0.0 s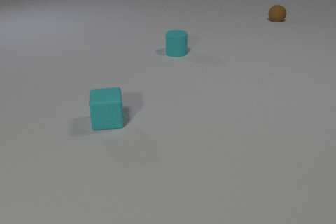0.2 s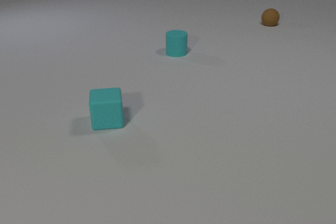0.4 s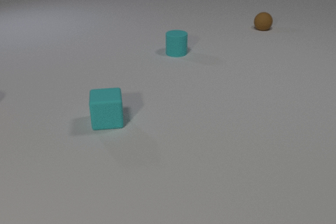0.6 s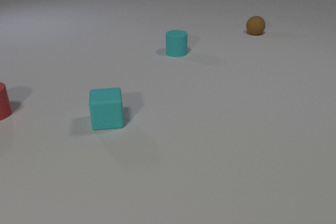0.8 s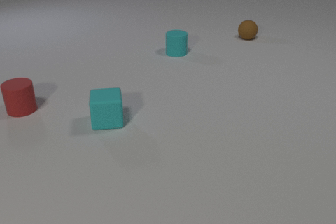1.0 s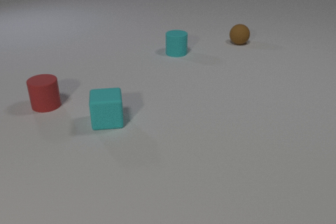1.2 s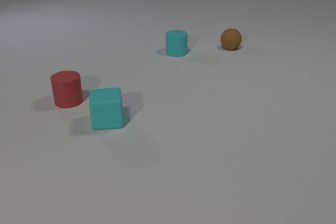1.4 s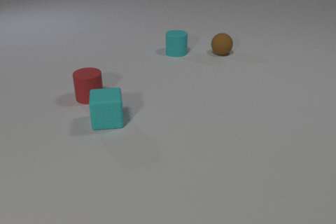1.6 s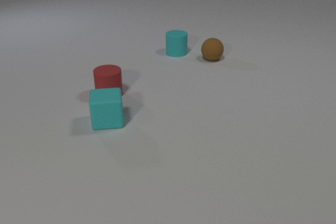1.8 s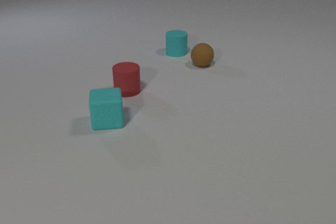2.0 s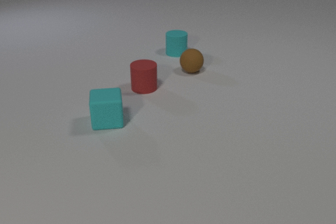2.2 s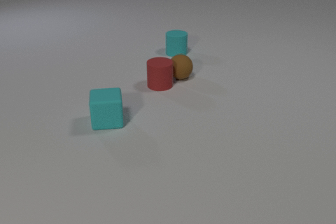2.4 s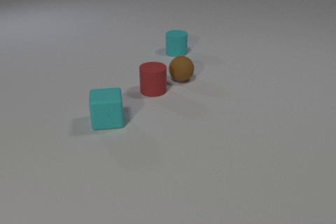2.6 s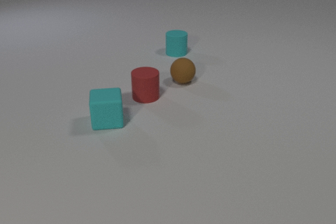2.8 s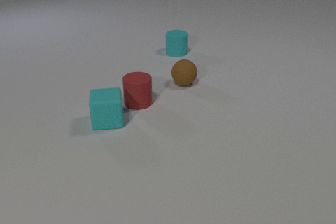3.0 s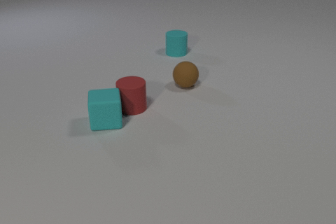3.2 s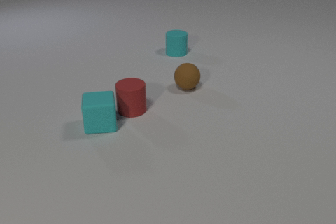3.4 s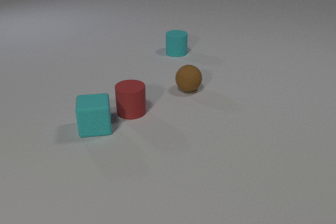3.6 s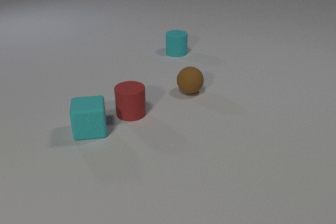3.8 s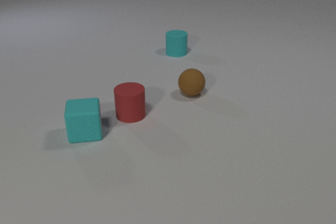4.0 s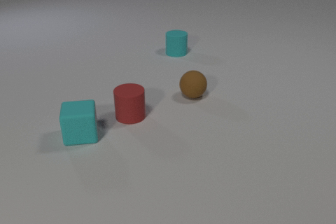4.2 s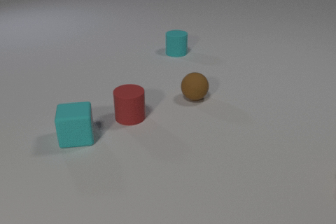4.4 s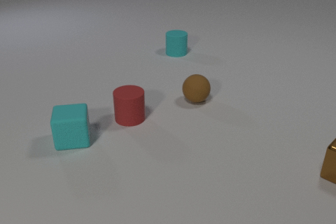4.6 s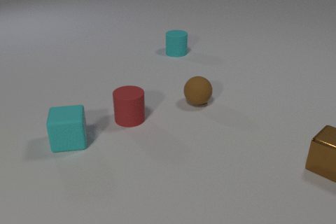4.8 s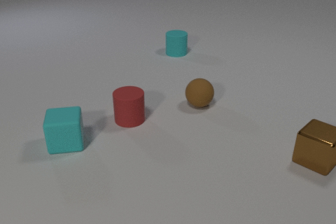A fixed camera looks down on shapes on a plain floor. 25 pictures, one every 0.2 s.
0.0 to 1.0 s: The red rubber cylinder comes in at the left edge, slides to the right. The brown rubber sphere rolls toward the camera and to the left.
1.0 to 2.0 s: The red rubber cylinder slides to the right. The brown rubber sphere rolls toward the camera and to the left.
2.0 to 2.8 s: The red rubber cylinder slides toward the camera. The brown rubber sphere rolls toward the camera. The red rubber cylinder and the brown rubber sphere collide.
2.8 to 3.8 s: The red rubber cylinder slides toward the camera. The brown rubber sphere rolls toward the camera. The cyan rubber cube slides to the left and toward the camera. The red rubber cylinder and the cyan rubber cube collide.
3.8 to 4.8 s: The red rubber cylinder slides toward the camera. The brown rubber sphere rolls toward the camera. The cyan rubber cube slides to the left and toward the camera. The brown metal cube comes in at the right edge, slides to the left and away from the camera.
What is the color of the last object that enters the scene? brown.
What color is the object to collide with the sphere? red.
Are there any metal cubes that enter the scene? yes.
